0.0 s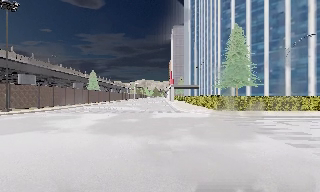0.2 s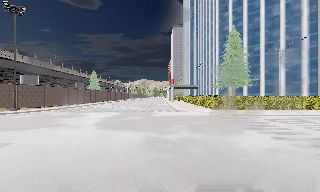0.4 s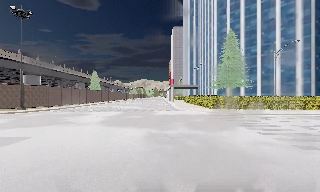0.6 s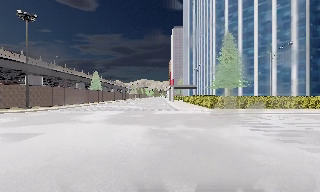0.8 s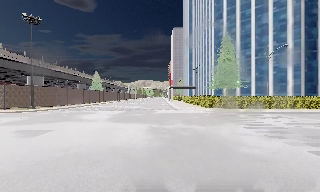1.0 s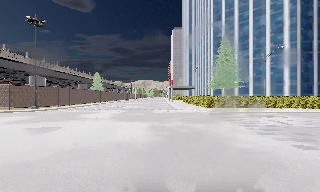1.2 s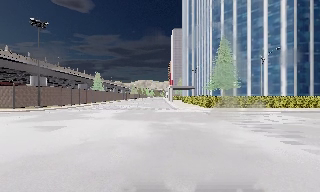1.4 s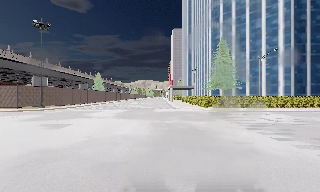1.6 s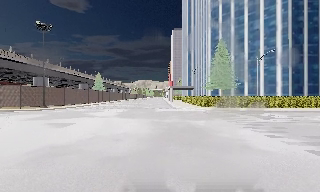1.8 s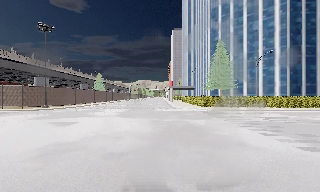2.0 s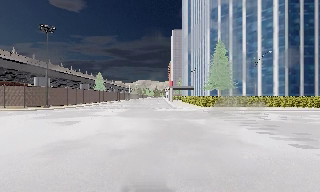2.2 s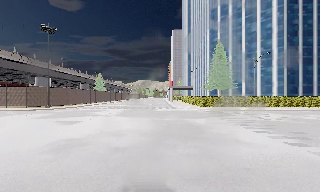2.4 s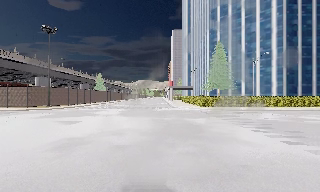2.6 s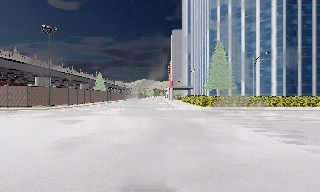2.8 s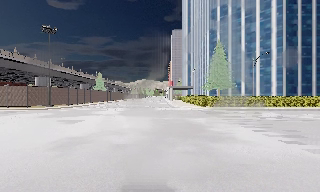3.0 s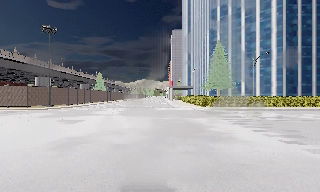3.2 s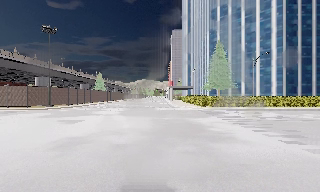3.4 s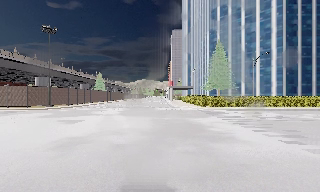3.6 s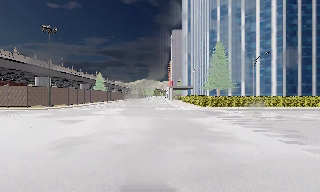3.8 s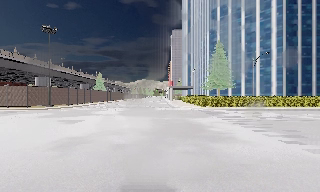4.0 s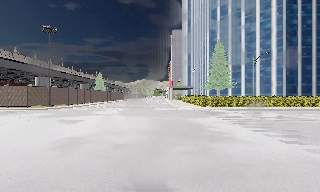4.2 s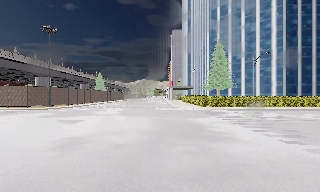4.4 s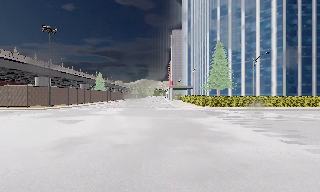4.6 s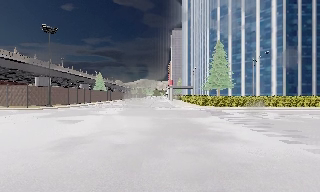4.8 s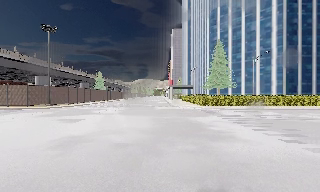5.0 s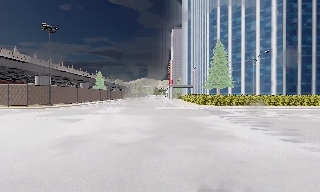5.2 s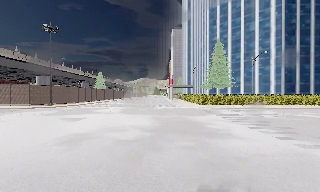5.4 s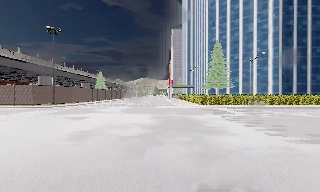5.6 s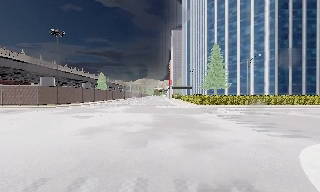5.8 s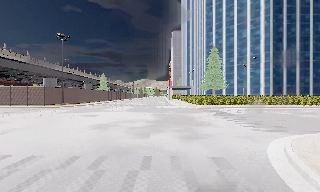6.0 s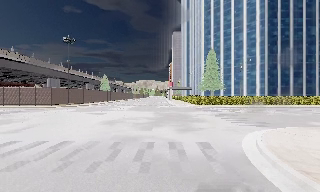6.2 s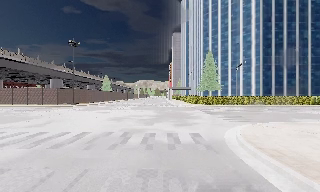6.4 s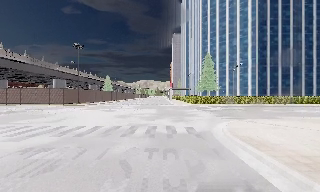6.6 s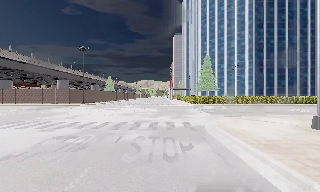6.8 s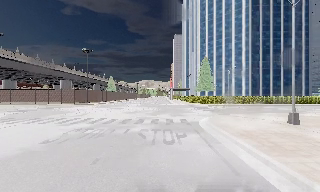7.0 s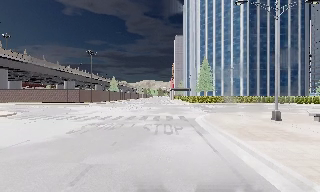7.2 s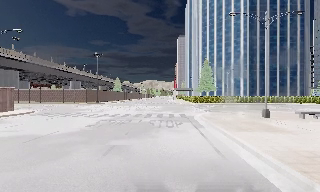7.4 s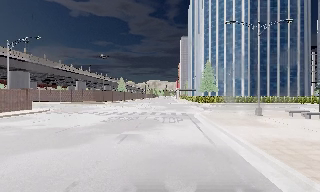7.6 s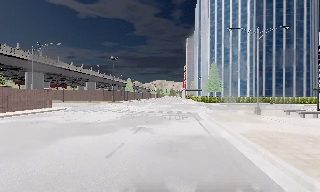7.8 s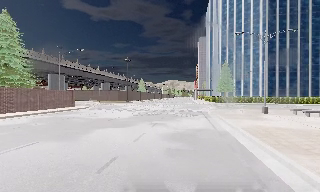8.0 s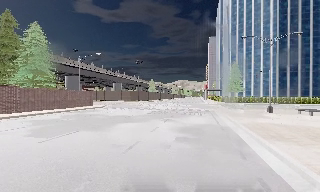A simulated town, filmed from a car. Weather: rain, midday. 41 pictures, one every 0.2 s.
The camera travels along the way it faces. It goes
backward.
0.0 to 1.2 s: The camera travels backward, about 4.5 m, so what stands in front gets smaller.
1.2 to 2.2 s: The camera travels backward, about 2 m, so what stands in front gets smaller. It loses speed.
2.2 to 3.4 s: The camera shifts only a little, or ends up much as it began.
3.4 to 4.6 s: The camera keeps its place and its aim.
4.6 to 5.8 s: The camera travels backward, about 3 m, so what stands in front gets smaller. It gains speed.
5.8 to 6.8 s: The camera travels backward, about 8 m, so what stands in front gets smaller.
6.8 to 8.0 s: The camera pans to its left, which is counterclockwise from overhead, by about 10 degrees. It travels backward, about 9 m, so what stands in front gets smaller.
The film runs backward here.
